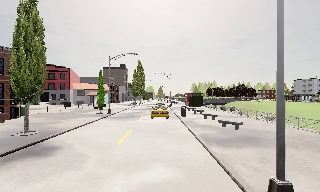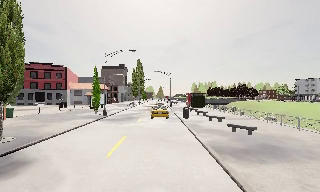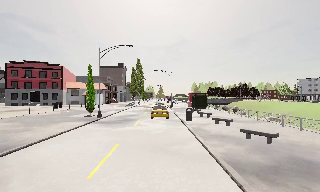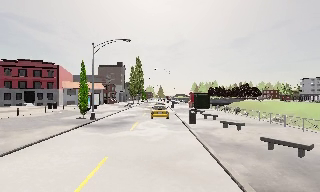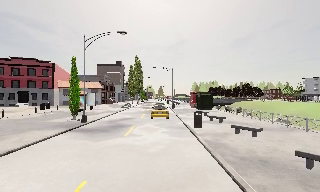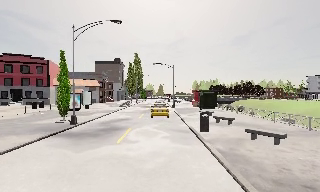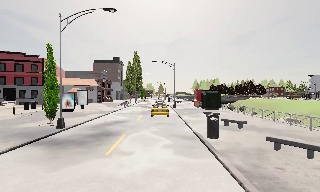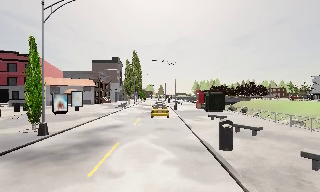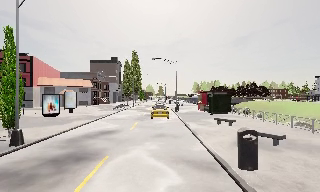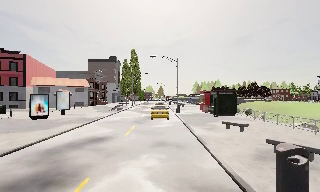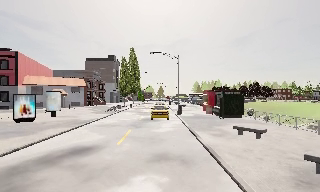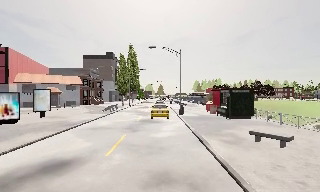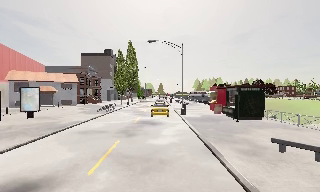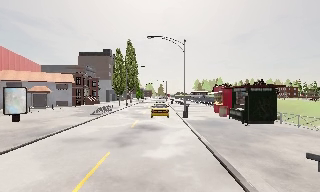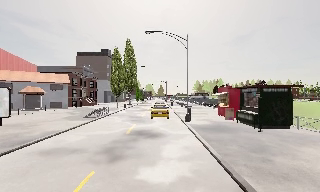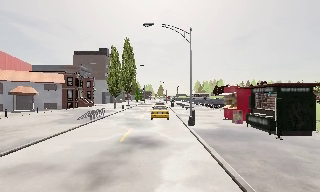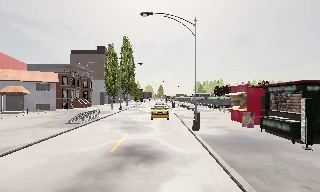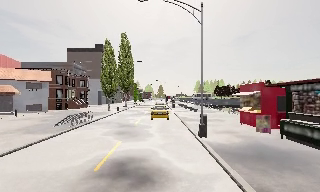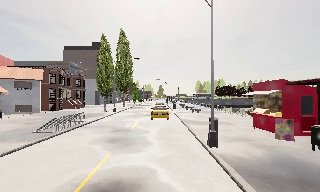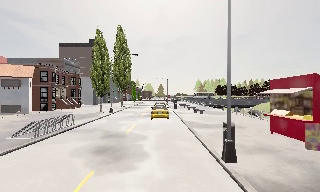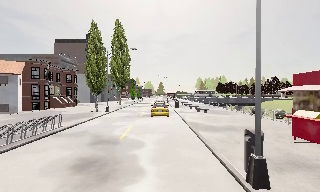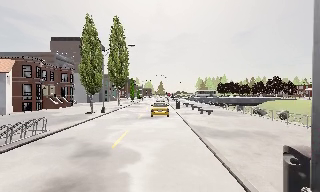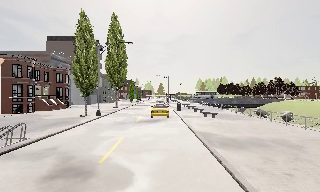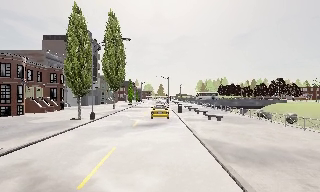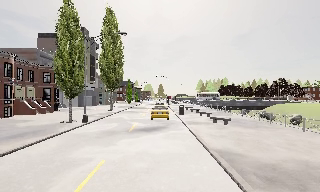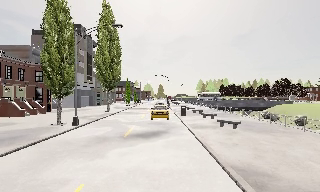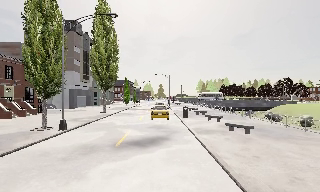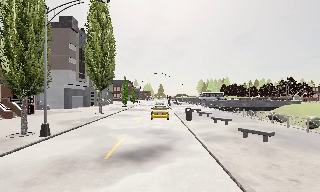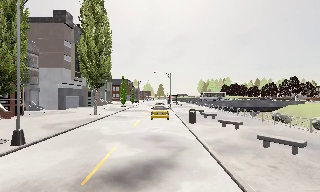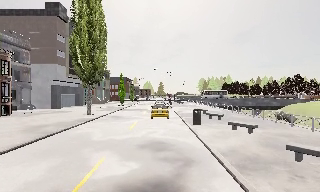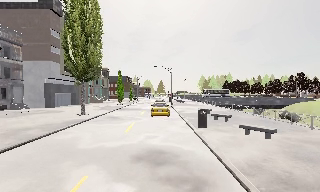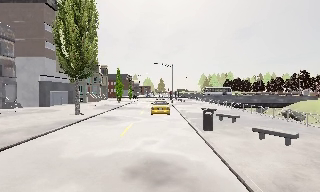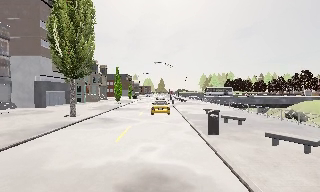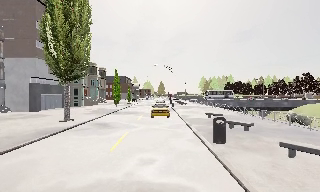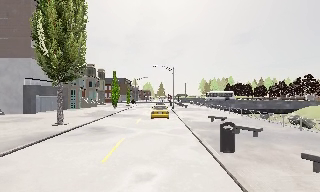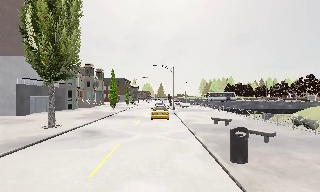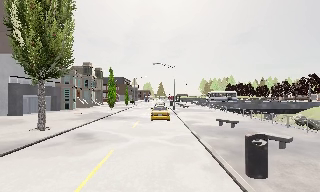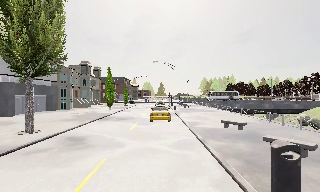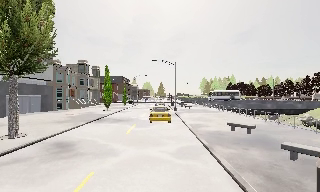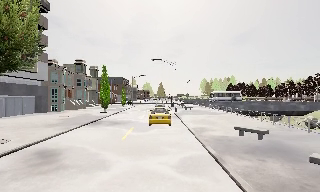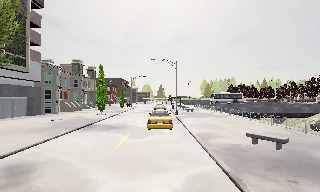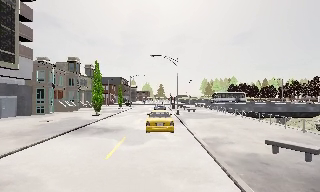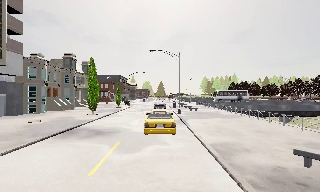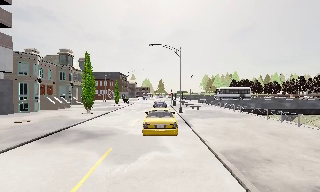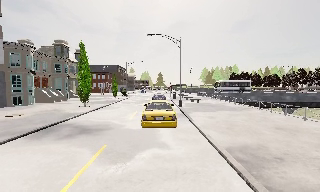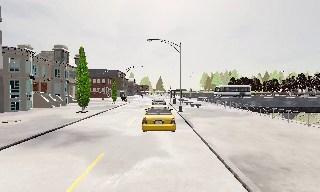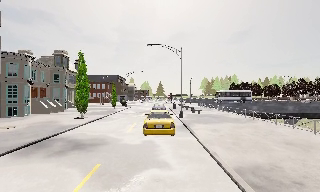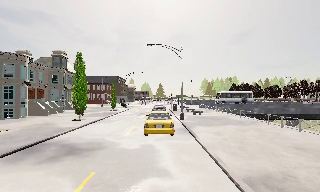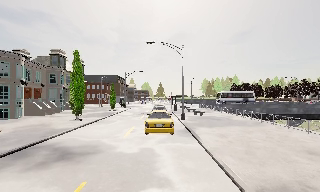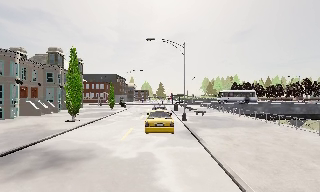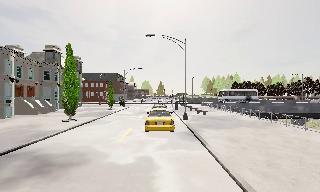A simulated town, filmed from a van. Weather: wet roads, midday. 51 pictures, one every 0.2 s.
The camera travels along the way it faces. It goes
forward.
0.0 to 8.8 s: The camera travels forward, about 65 m, so what stands in front looms larger.
8.8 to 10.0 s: The camera travels forward, about 3 m, so what stands in front looms larger. It gains speed.
The film runs forward here.
